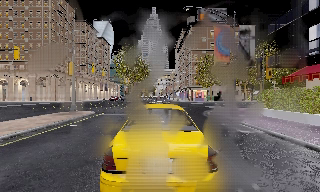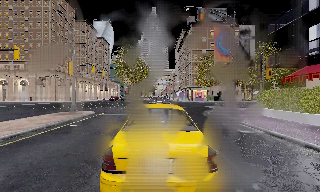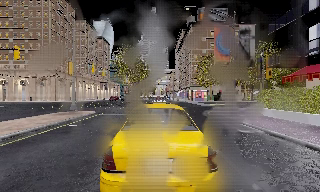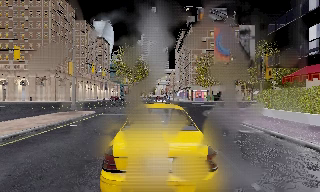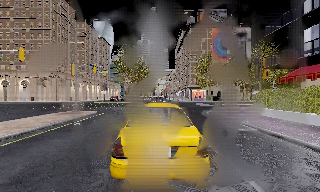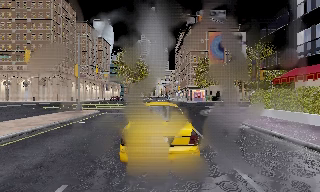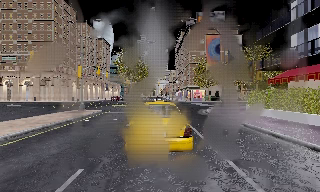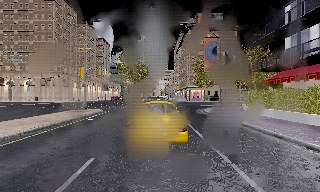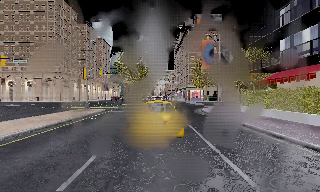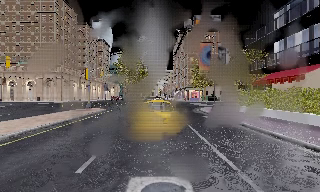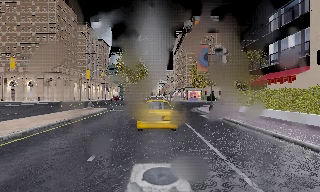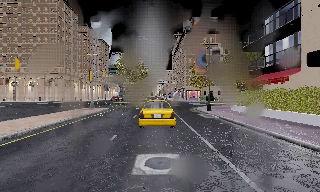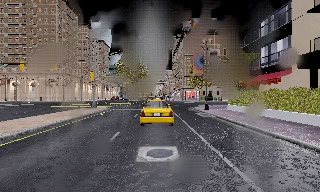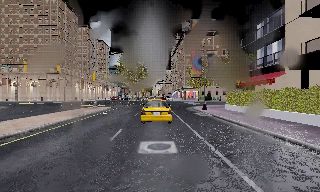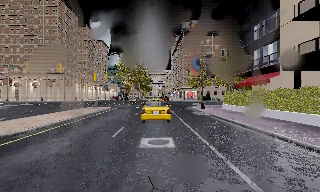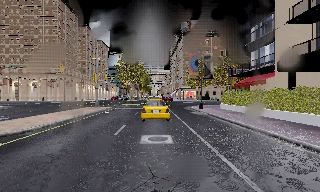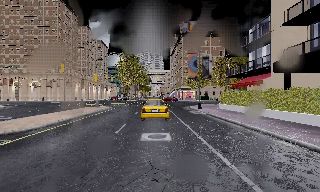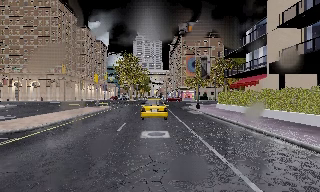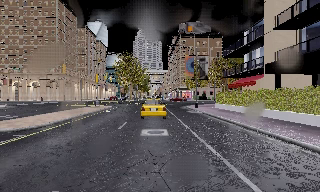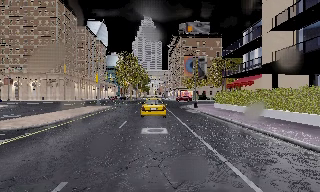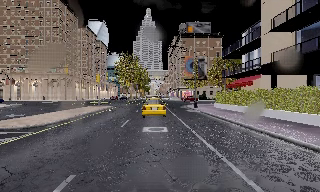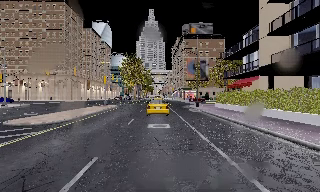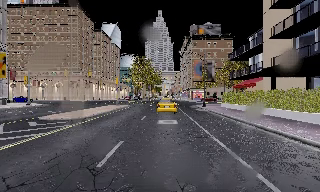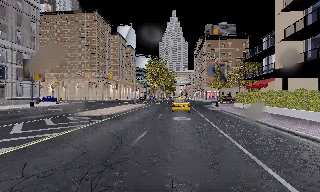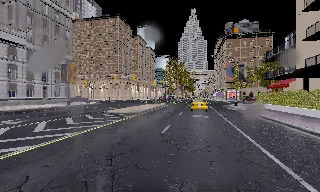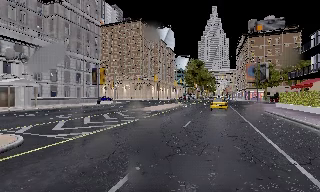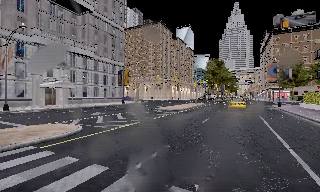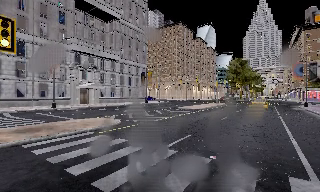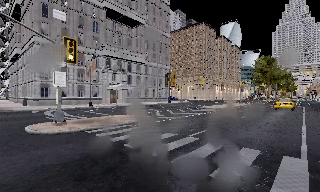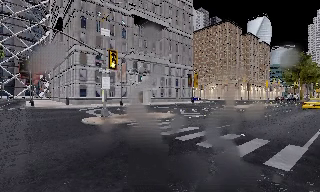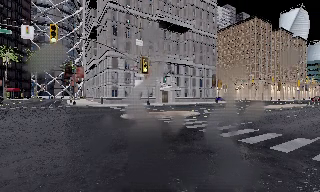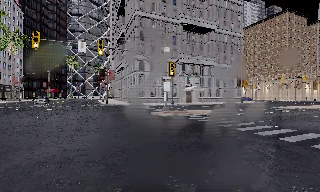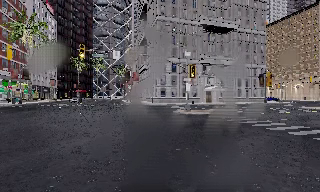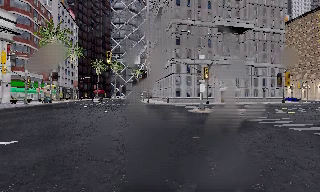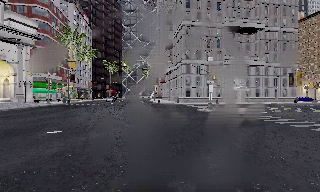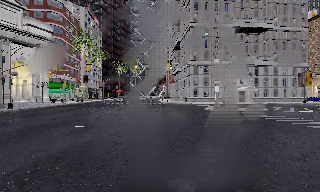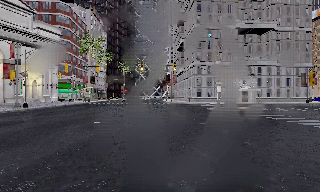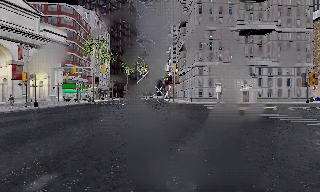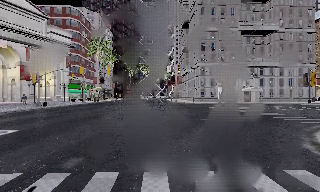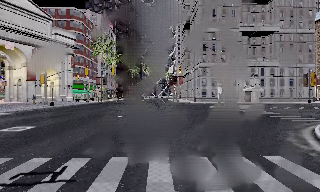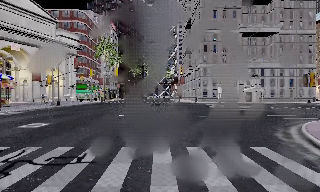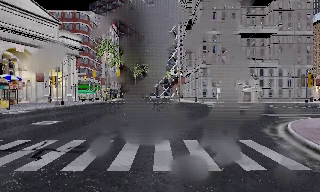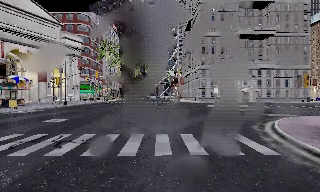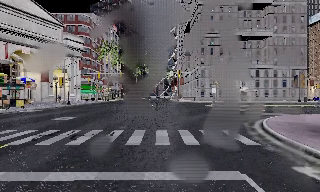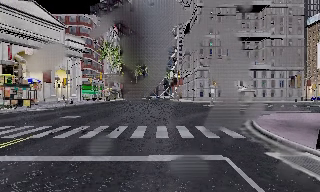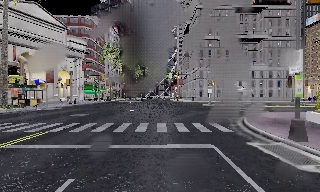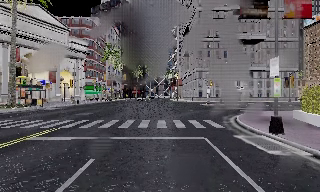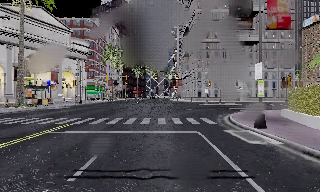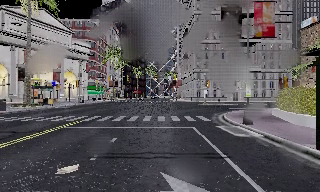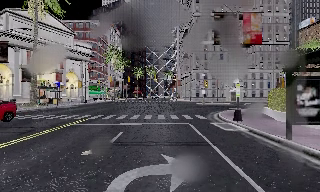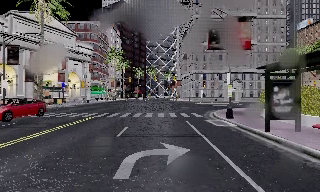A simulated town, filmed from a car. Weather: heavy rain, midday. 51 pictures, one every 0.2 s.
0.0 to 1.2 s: The camera travels backward, about 1.5 m, so what stands in front gets smaller. It gains speed.
1.2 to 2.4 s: The camera travels backward, about 4 m, so what stands in front gets smaller.
2.4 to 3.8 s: The camera travels backward, about 3 m, so what stands in front gets smaller. It loses speed.
3.8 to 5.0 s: The camera swings to its left by about 25 degrees, and the scene slides to the right. It travels backward, about 7 m, so what stands in front gets smaller. It gains speed.
5.0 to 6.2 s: The scene slides to the right, as the camera pans about 45 degrees to its left. It travels backward, about 10 m.
6.2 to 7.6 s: The camera pans to its left, which is counterclockwise from overhead, by about 20 degrees. It travels backward, about 9 m, so what stands in front gets smaller. It loses speed.
7.6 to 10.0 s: The camera travels backward, about 12 m, so what stands in front gets smaller.
The film runs backward here.
